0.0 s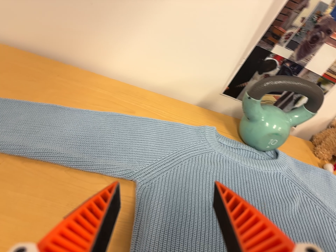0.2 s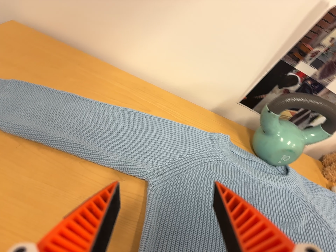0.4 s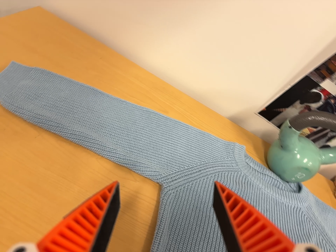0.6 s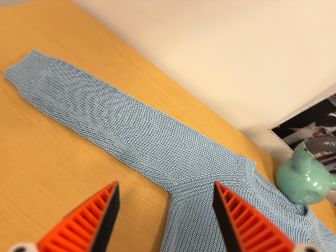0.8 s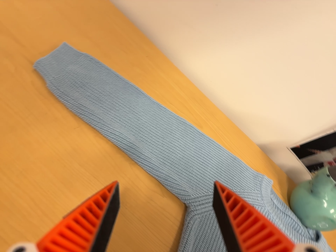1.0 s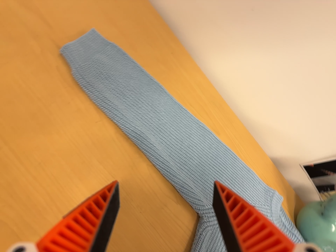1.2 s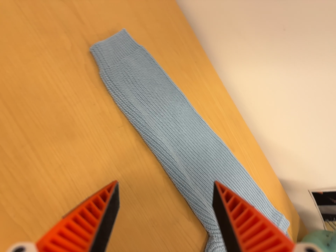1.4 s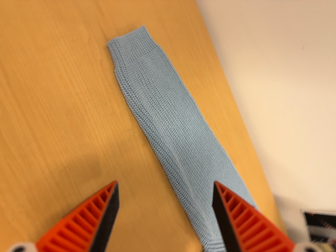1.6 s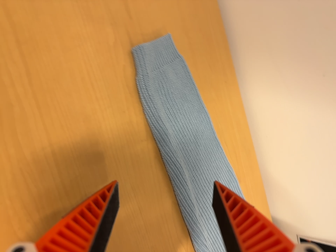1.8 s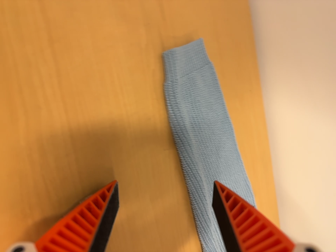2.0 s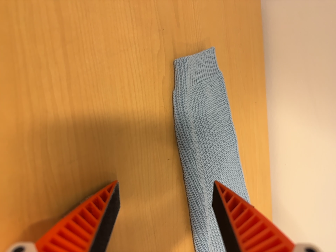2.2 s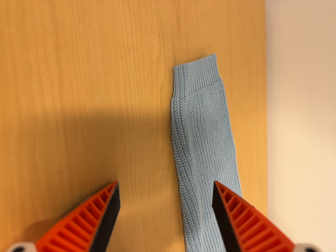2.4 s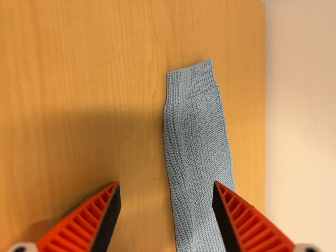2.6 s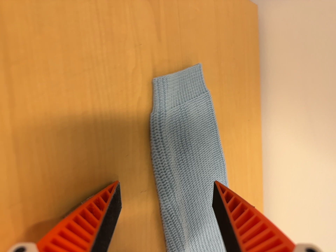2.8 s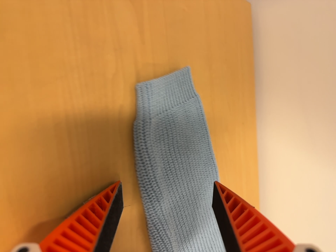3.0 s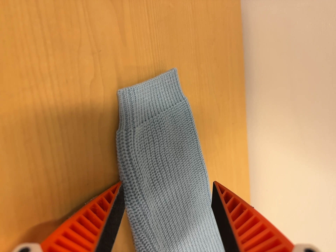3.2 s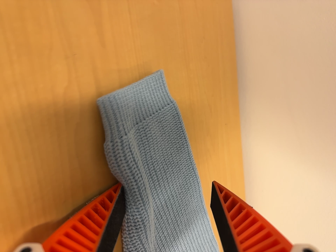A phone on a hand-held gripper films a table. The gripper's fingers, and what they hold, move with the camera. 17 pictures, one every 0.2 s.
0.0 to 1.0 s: The camera travels to its left and toward the top of its view, about 16 cm, so close, fixed things drift to the right. It rolls about its line of sight by about 35 degrees, and the scene rotates clockwise.
1.0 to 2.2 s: The camera travels to its left, toward the top of its view and forward, about 14 cm, so close, fixed things drift to the right. It rolls about its line of sight by about 35 degrees, and the scene rotates clockwise.
2.2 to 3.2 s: The camera travels forward, toward the top of its view and to its right, about 10 cm, so what stands in front looms larger.
The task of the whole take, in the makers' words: left arm across.
The film runs forward here.
